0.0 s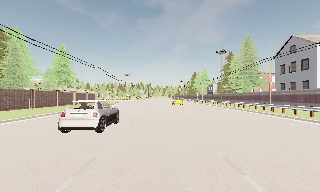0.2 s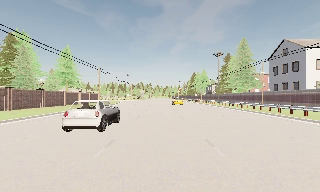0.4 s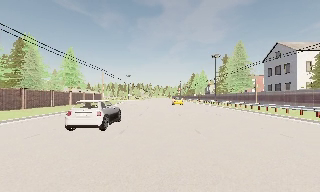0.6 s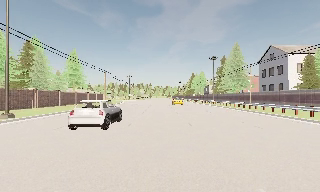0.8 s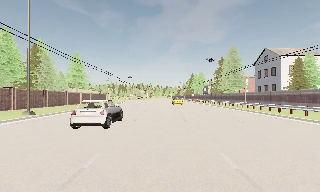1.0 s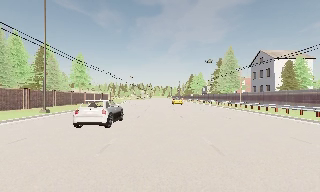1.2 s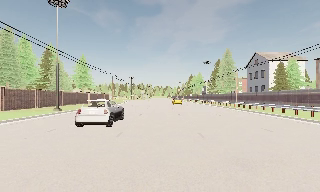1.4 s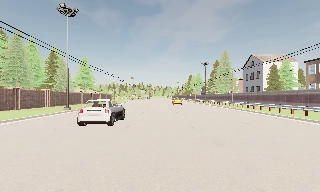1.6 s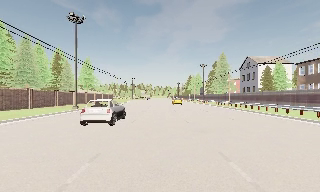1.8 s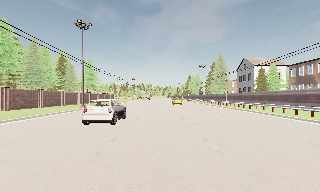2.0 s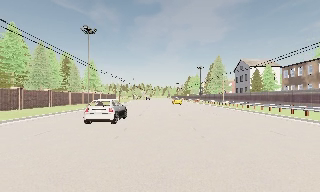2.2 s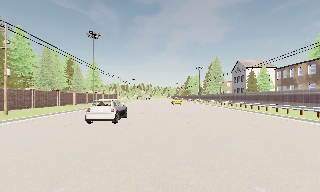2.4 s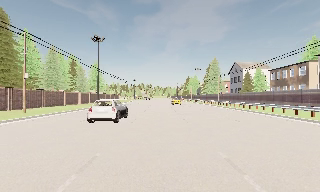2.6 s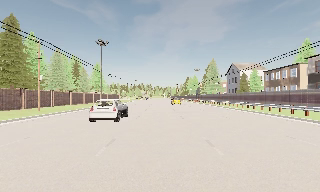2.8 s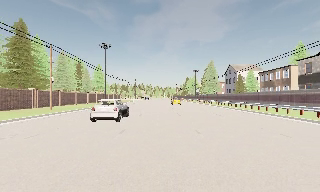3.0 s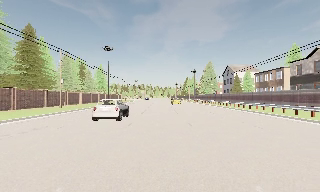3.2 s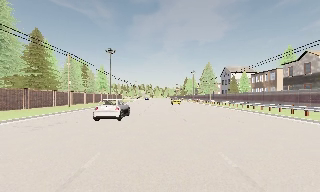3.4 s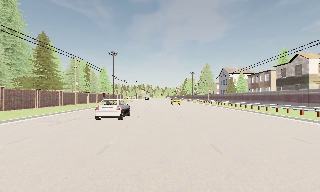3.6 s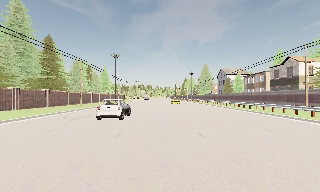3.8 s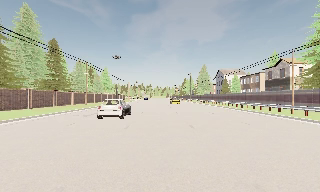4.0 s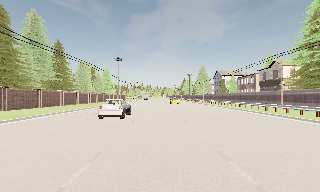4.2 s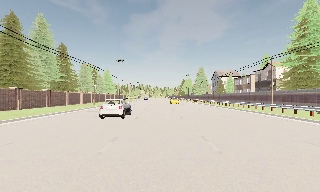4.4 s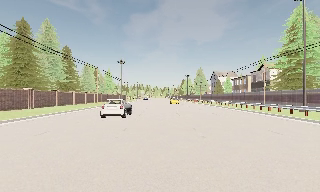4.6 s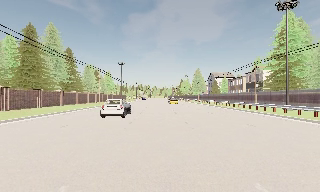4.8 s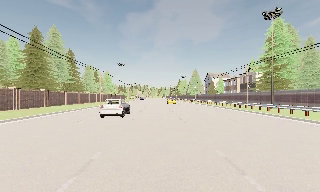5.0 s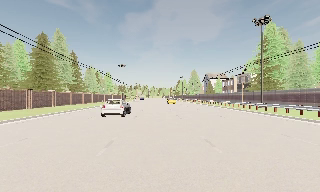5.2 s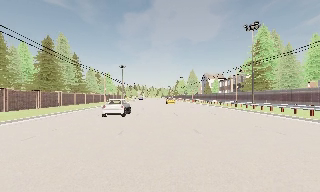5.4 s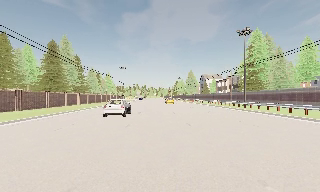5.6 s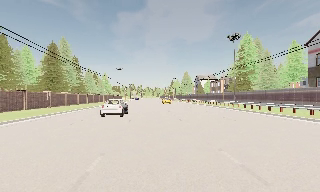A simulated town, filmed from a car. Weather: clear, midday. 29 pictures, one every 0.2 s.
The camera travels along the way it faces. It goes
backward.
0.0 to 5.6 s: The camera travels backward, about 50 m, so what stands in front gets smaller.
The film runs backward here.
